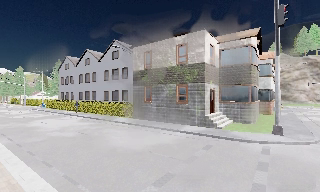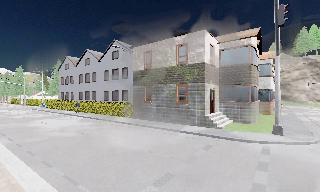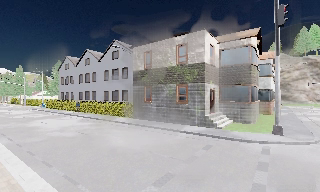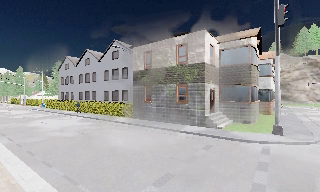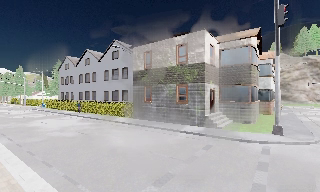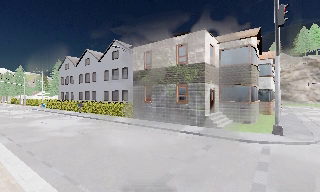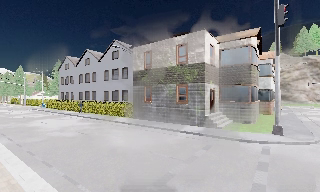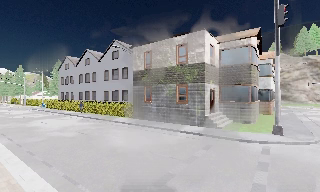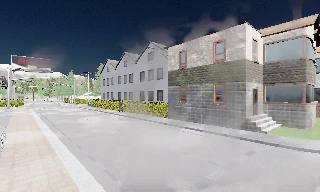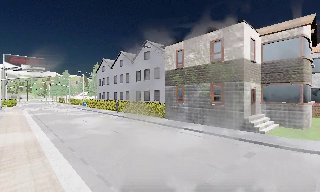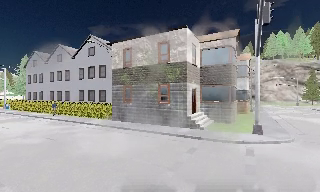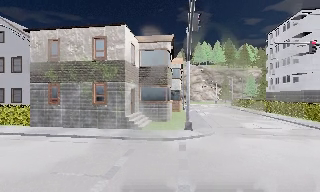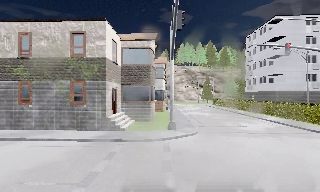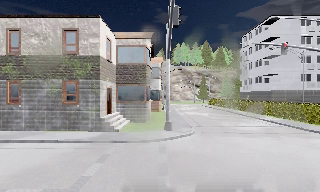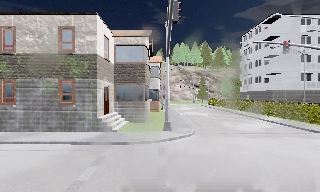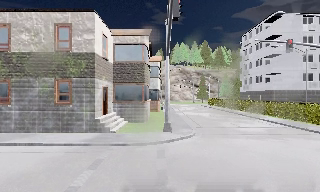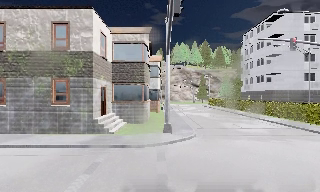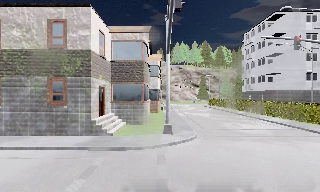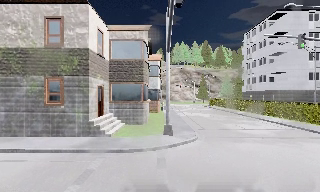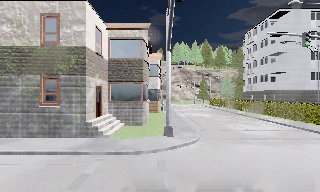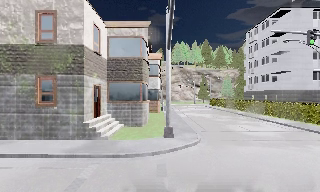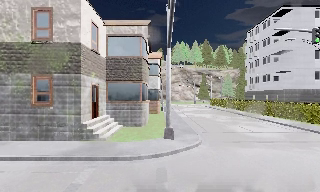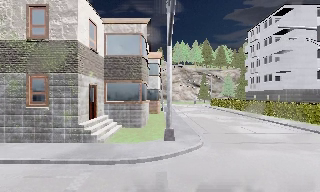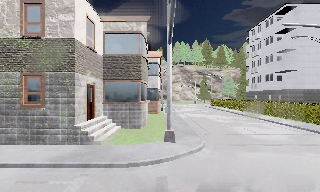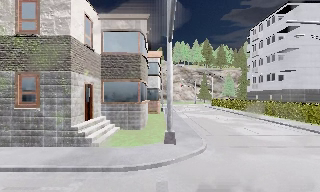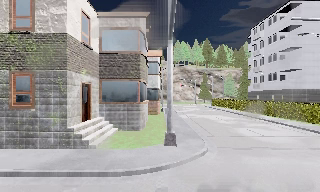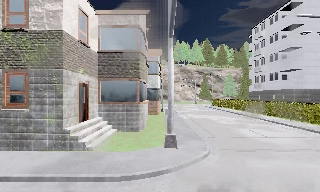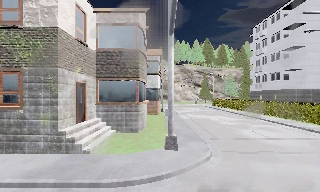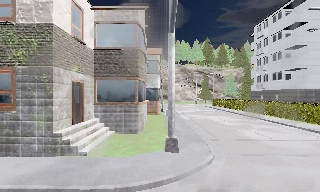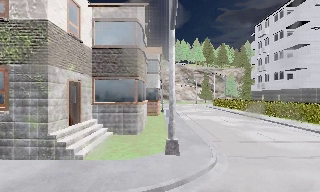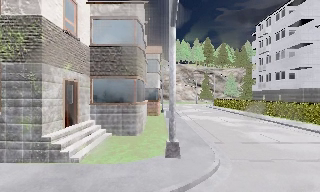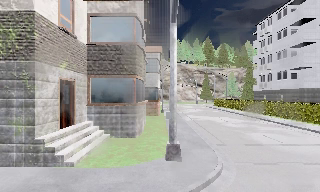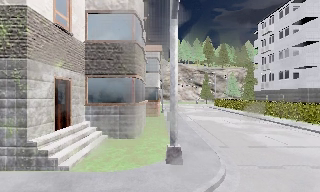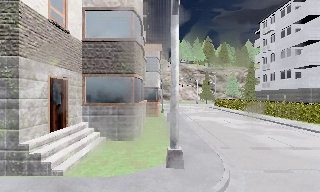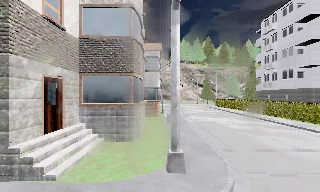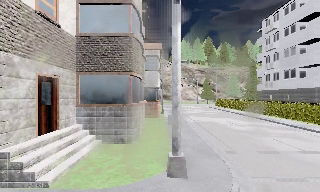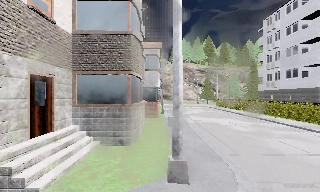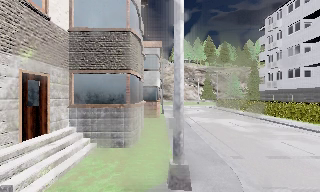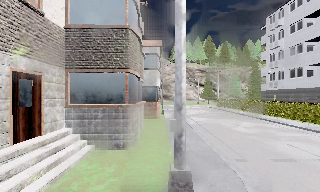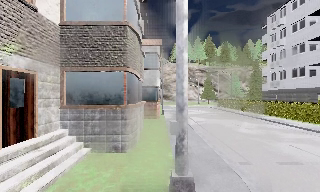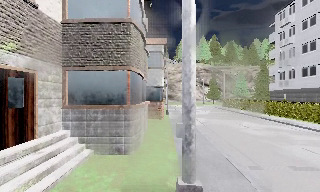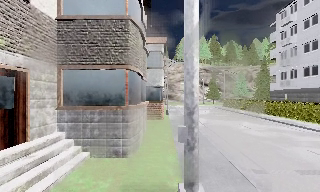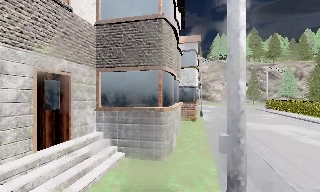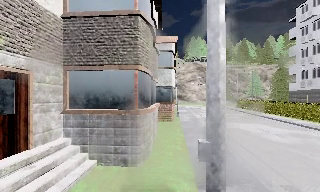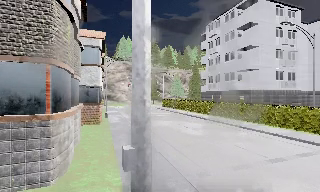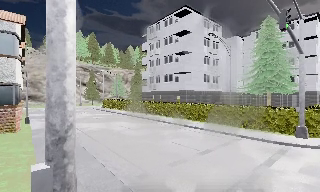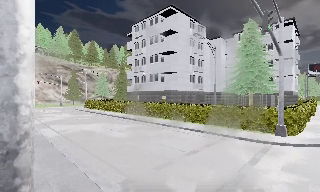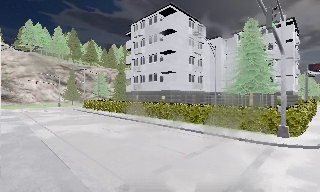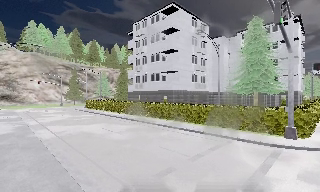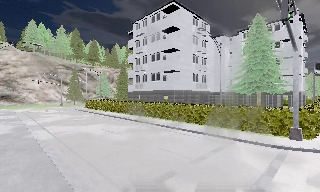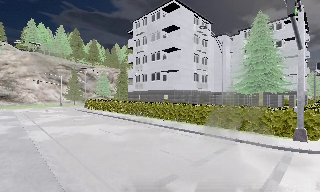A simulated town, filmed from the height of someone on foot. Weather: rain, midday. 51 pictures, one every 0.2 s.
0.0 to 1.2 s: The camera keeps its place and its aim.
1.2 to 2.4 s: The scene slides to the left, as the camera pans about 35 degrees to its right. It travels forward, about 1.5 m. It gains speed.
2.4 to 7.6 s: The camera travels forward, about 8 m, so what stands in front looms larger.
7.6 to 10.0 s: The camera swings to its right by about 45 degrees, and the scene slides to the left. It travels forward, about 3.5 m.
The film runs forward here.
